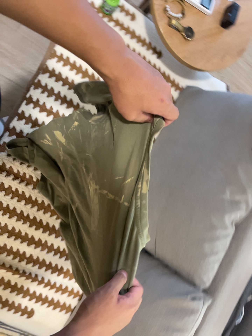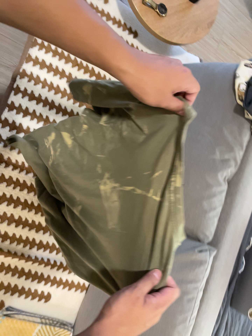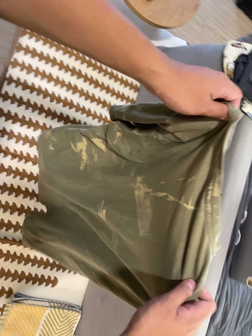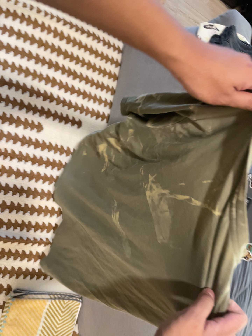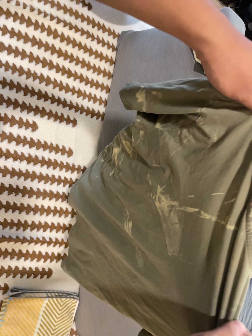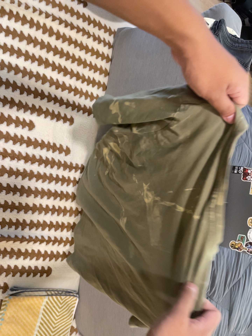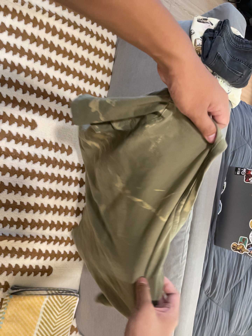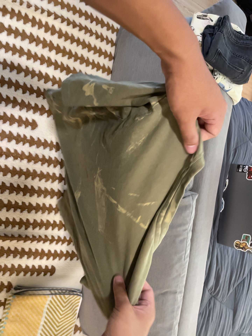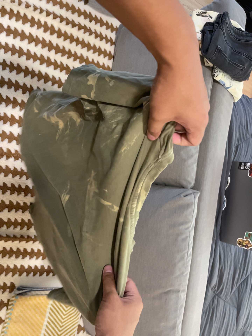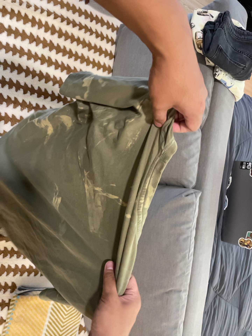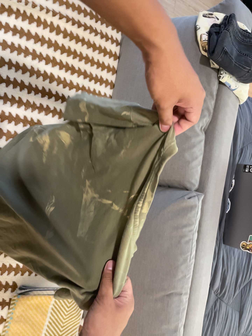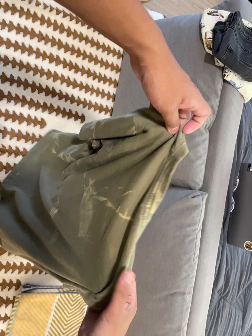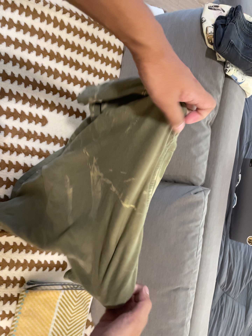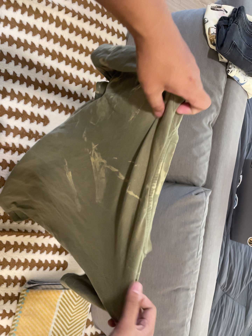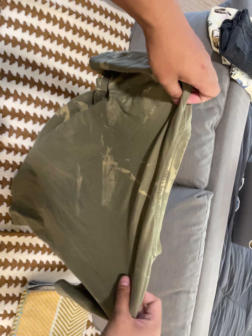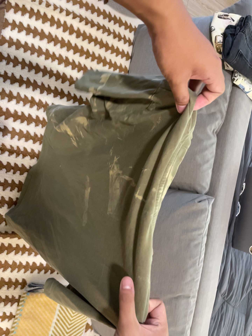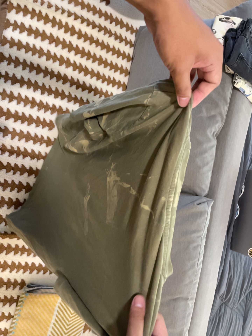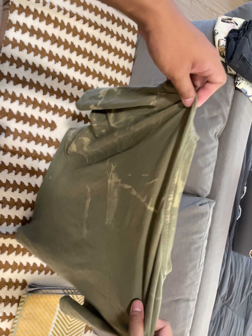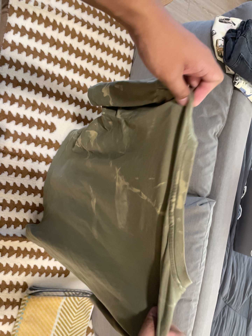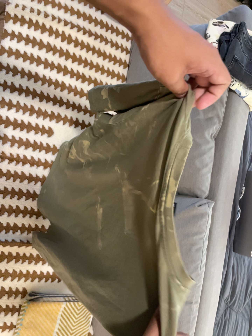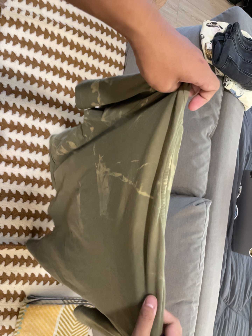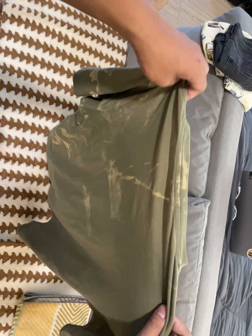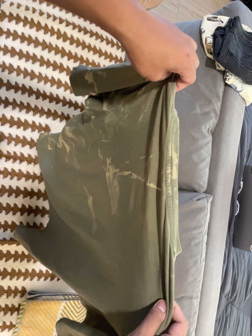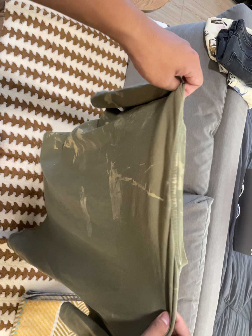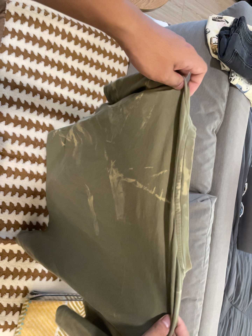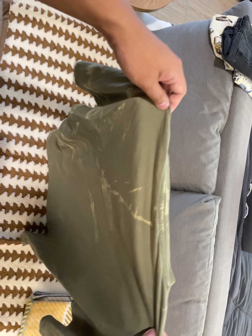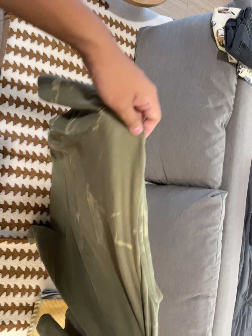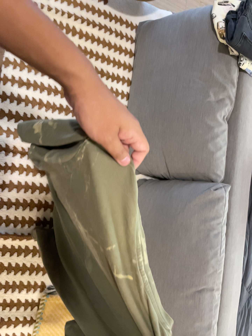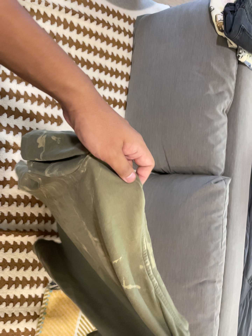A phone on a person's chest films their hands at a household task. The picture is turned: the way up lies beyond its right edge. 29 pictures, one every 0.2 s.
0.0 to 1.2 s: The camera pans to its right by about 10 degrees. It travels toward the bottom of its view, backward and to its left, about 14 cm, so close, fixed things drift upward. It rolls about its line of sight by about 15 degrees, and the scene rotates counterclockwise.
1.2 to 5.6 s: The camera shifts only a little, or ends up much as it began.
The film runs forward here.
